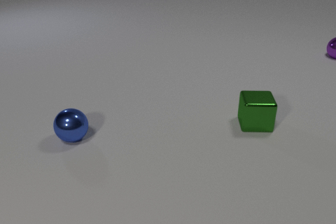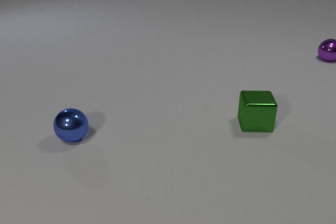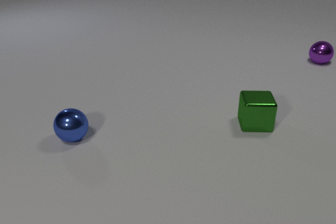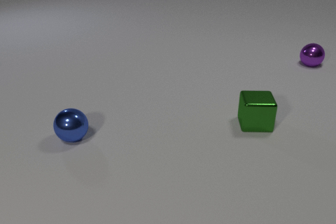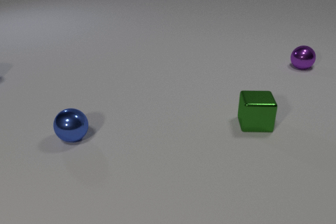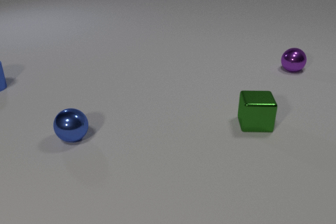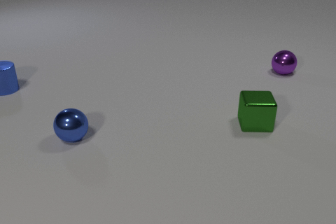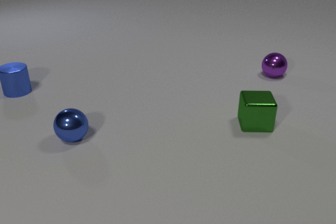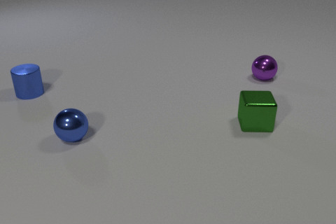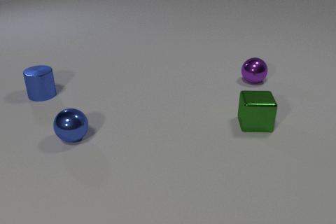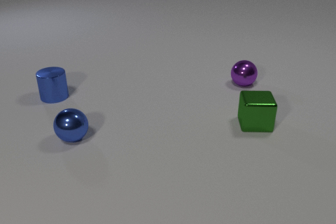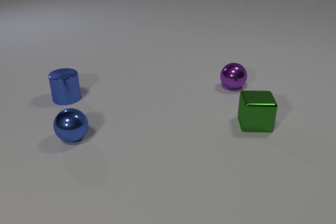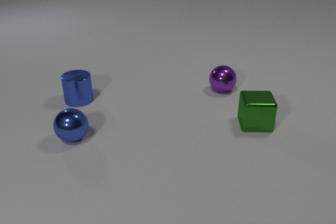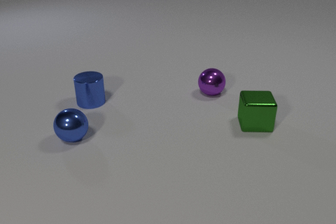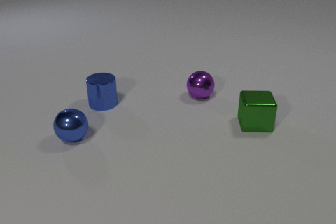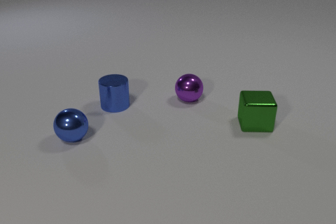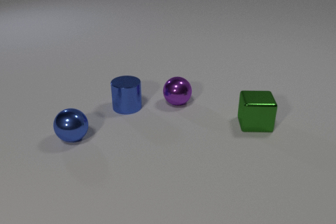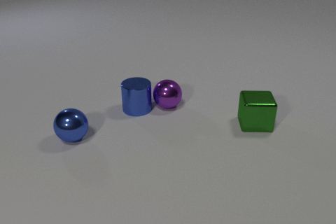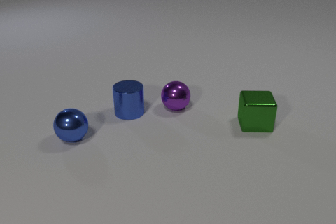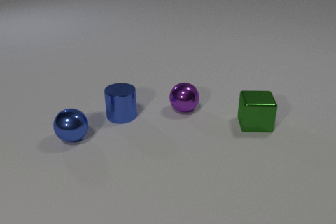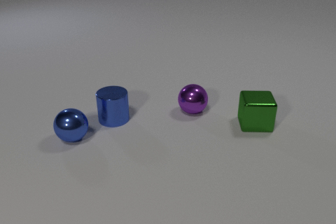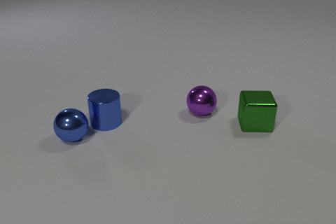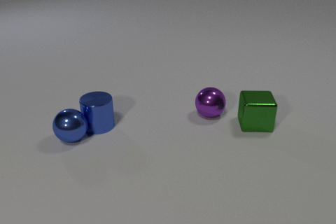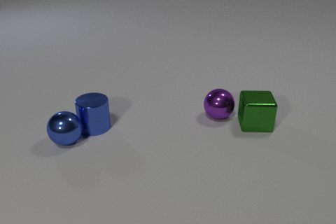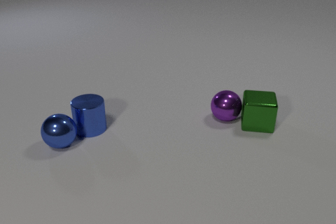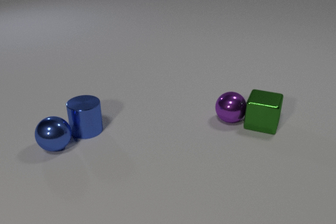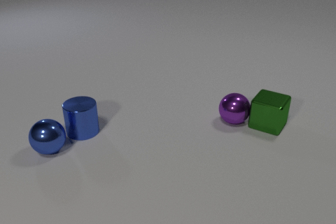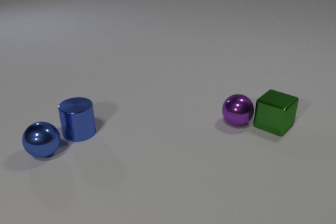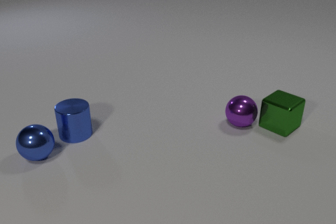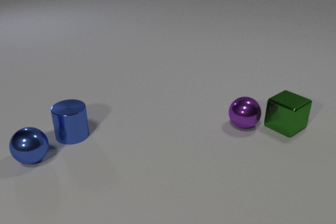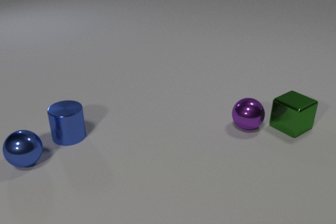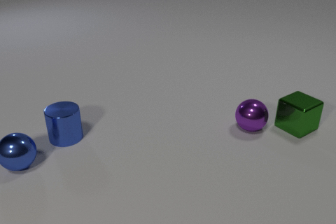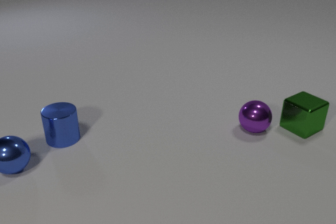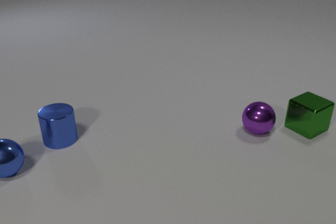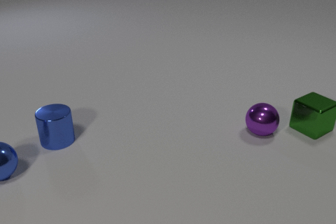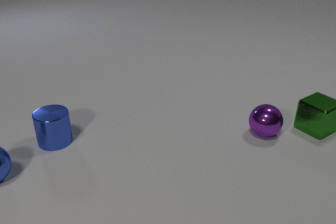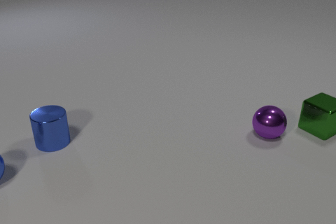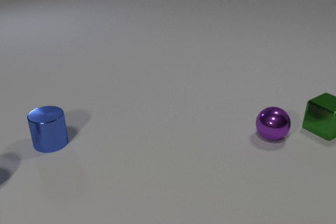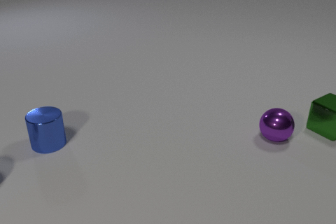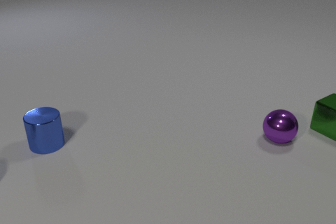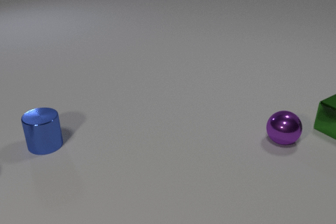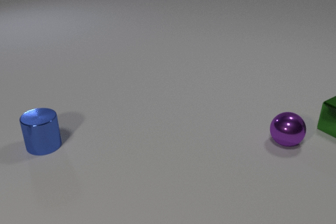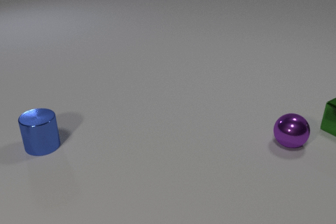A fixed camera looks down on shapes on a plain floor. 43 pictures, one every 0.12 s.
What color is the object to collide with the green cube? purple.
How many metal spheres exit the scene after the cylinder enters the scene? 1.
What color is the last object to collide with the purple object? green.
0.00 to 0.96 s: The blue metal cylinder comes in at the left edge, slides to the right and toward the camera. The purple metal sphere rolls toward the camera and to the left.
0.96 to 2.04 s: The blue metal cylinder slides to the right and toward the camera. The purple metal sphere rolls to the left and toward the camera. The blue metal cylinder and the purple metal sphere collide.
2.04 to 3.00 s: The blue metal cylinder slides to the left and toward the camera. The purple metal sphere rolls to the right. The blue metal sphere rolls to the left and toward the camera. The green metal cube slides to the right. The blue metal cylinder and the blue metal sphere collide. The purple metal sphere and the green metal cube collide.
3.00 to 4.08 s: The blue metal cylinder slides to the left and toward the camera. The purple metal sphere rolls to the right and toward the camera. The blue metal sphere rolls to the left and toward the camera. The green metal cube slides to the right, spins clockwise seen from above by about 30 degrees, its near face sliding to the left.
4.08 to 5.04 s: The blue metal cylinder slides to the left. The purple metal sphere rolls to the right and toward the camera. The blue metal sphere rolls to the left, leaves at the left edge. The green metal cube slides to the right.
